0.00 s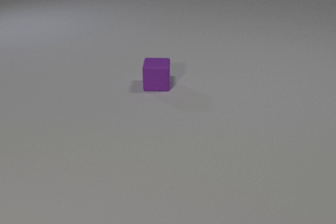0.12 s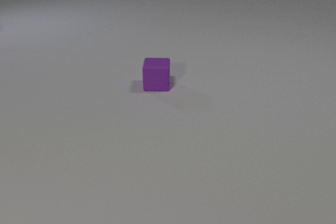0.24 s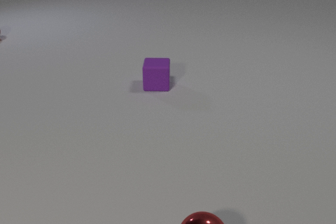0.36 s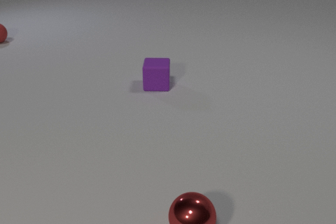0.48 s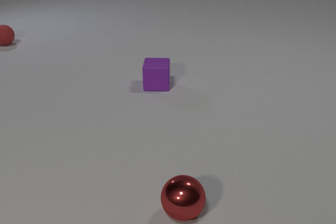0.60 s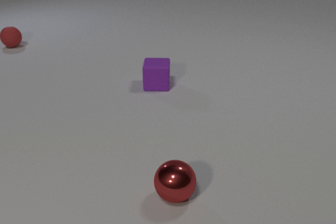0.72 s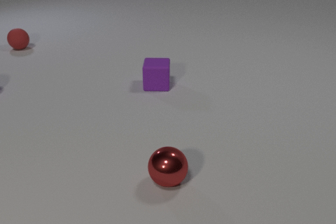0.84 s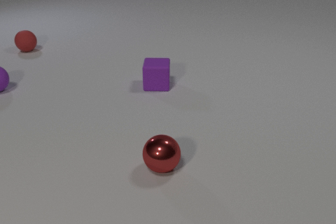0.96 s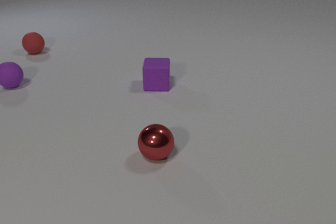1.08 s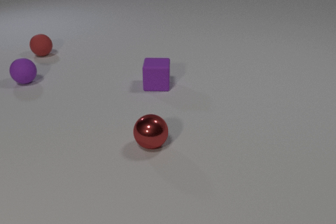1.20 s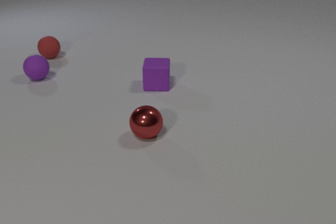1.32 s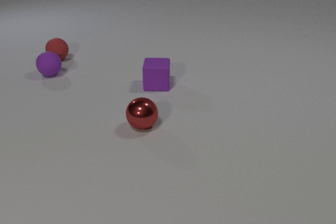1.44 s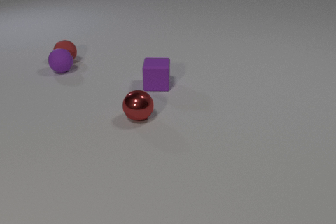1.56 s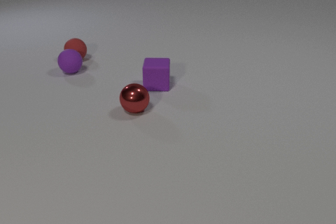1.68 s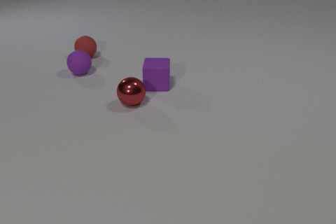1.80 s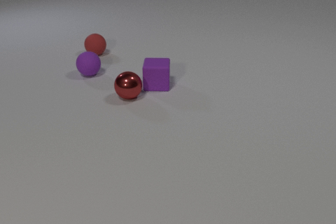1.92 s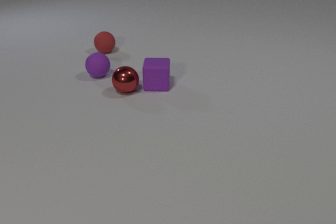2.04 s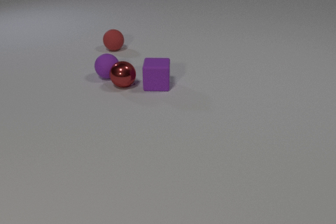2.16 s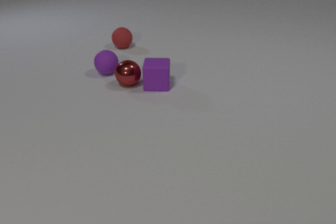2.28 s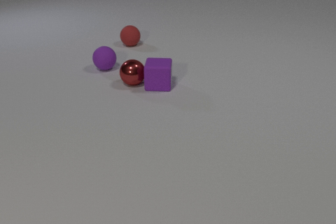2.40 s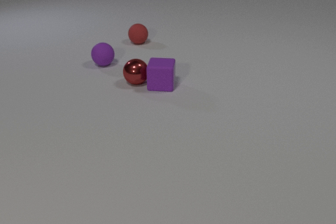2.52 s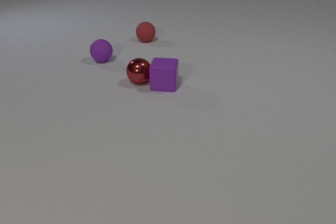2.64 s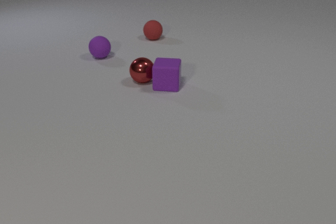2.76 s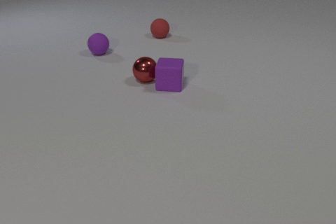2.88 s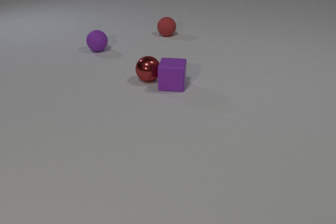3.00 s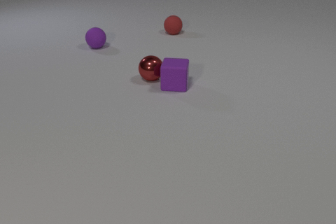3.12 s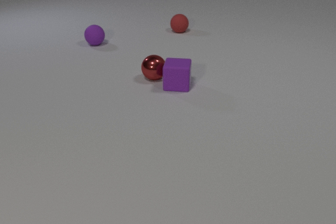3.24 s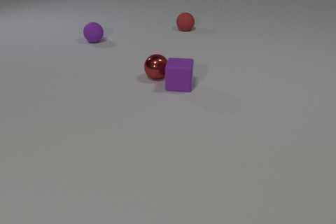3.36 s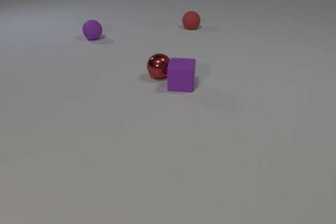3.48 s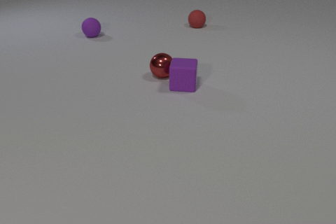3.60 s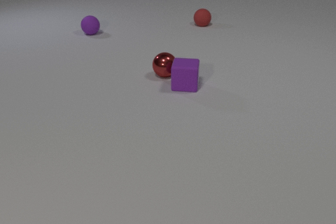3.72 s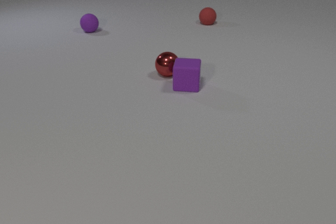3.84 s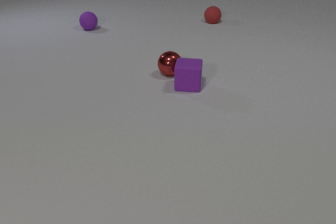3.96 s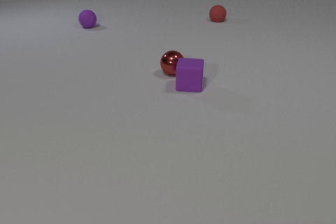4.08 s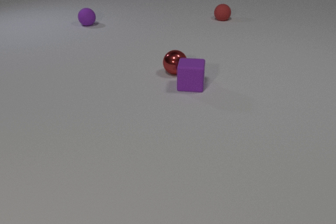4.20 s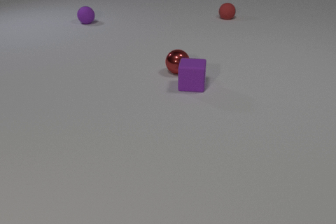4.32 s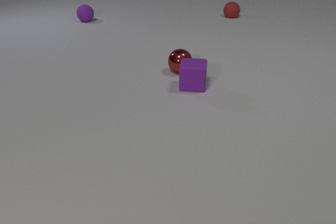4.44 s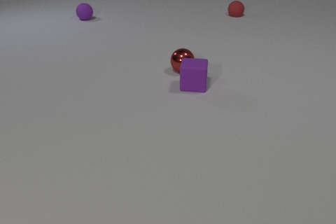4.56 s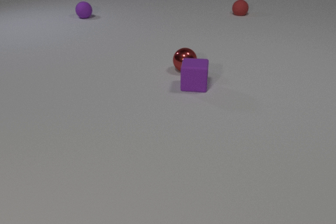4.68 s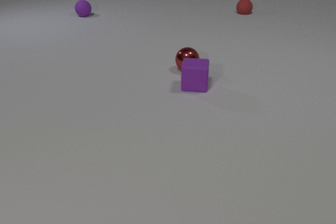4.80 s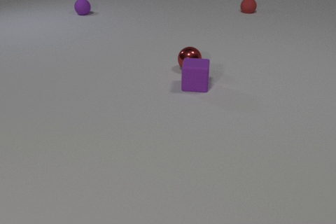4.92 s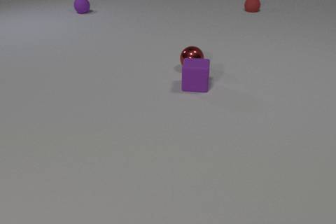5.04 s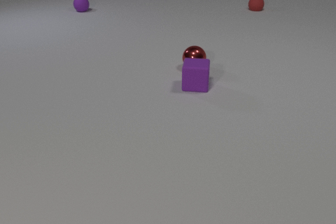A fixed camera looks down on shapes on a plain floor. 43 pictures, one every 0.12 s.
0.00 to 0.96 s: The purple rubber sphere comes in at the left edge, rolls to the right. The red rubber sphere comes in at the left edge, rolls toward the camera and to the right. The red metal sphere comes in at the bottom edge, rolls away from the camera.
0.96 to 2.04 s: The purple rubber sphere rolls to the right. The red rubber sphere rolls to the right. The red metal sphere rolls away from the camera. The purple rubber sphere and the red rubber sphere collide. The purple rubber sphere and the red metal sphere collide.
2.04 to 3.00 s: The purple rubber sphere rolls away from the camera. The red rubber sphere rolls to the right and away from the camera. The red metal sphere rolls to the right and away from the camera. The purple rubber cube slides to the right. The red metal sphere and the purple rubber cube collide.
3.00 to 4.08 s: The purple rubber sphere rolls away from the camera. The red rubber sphere rolls to the right and away from the camera. The red metal sphere rolls to the right and away from the camera. The purple rubber cube slides to the right.
4.08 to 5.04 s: The purple rubber sphere rolls away from the camera. The red rubber sphere rolls away from the camera and to the right. The red metal sphere rolls to the right and away from the camera.
How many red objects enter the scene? 2.
How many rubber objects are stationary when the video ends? 1.
What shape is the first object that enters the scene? sphere.
